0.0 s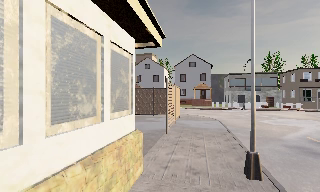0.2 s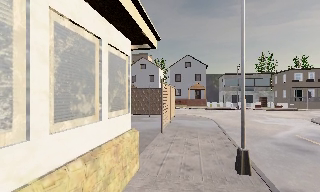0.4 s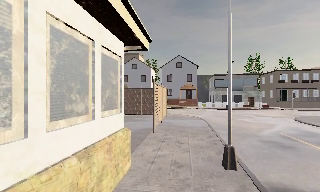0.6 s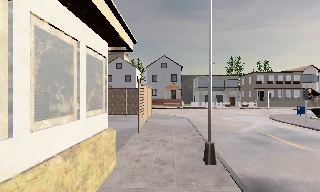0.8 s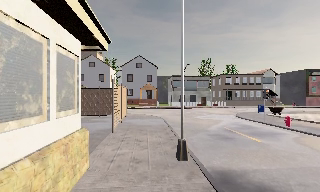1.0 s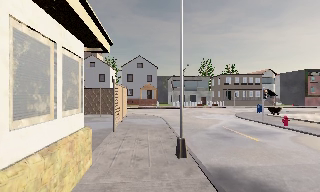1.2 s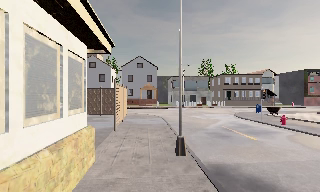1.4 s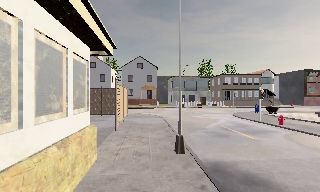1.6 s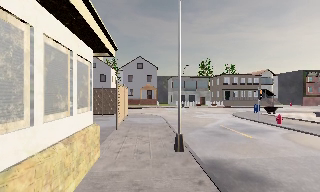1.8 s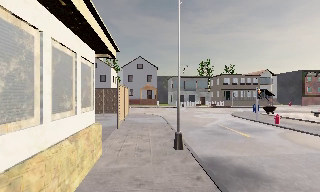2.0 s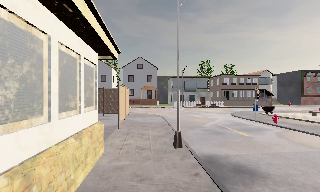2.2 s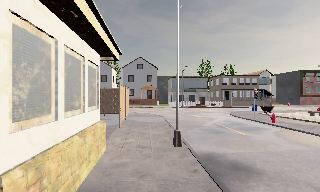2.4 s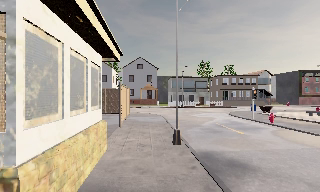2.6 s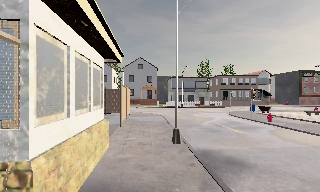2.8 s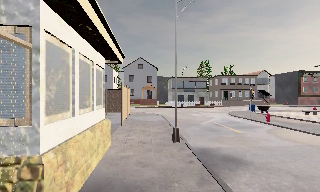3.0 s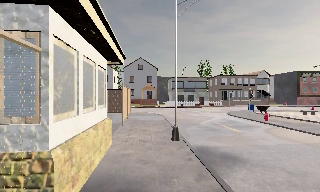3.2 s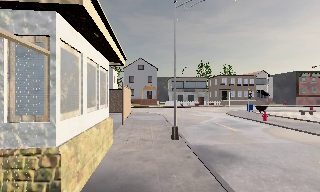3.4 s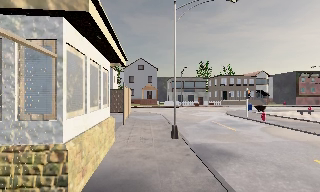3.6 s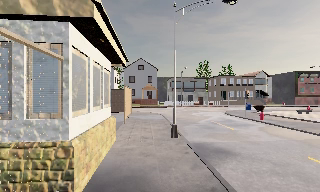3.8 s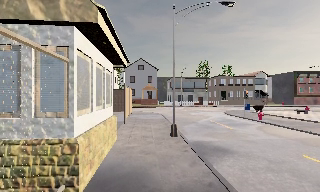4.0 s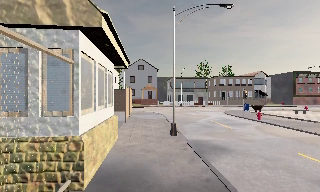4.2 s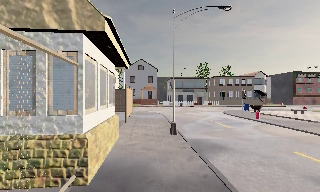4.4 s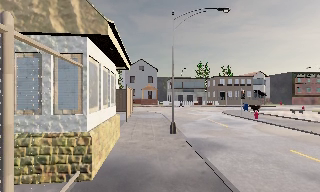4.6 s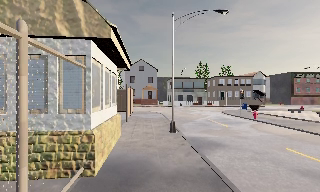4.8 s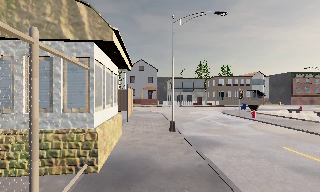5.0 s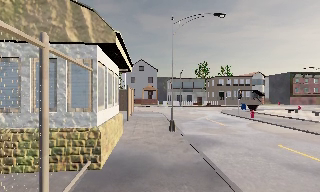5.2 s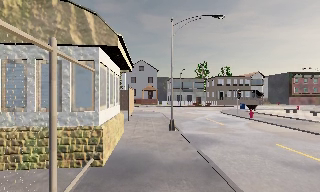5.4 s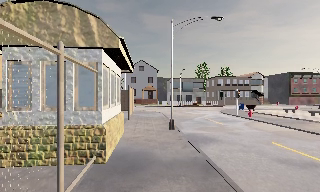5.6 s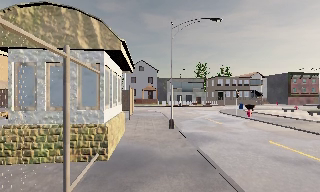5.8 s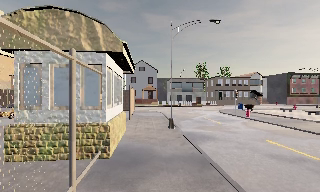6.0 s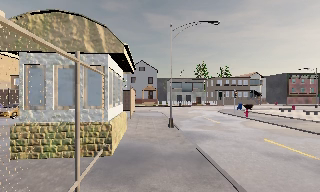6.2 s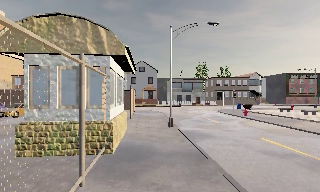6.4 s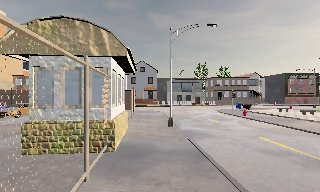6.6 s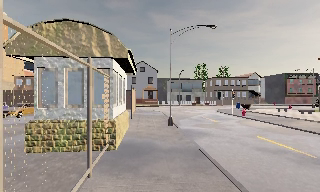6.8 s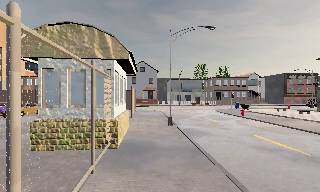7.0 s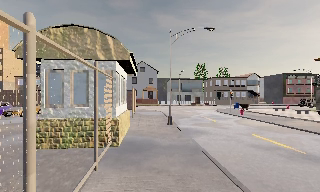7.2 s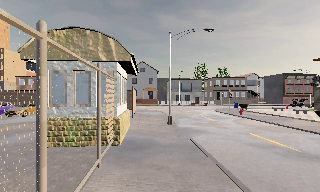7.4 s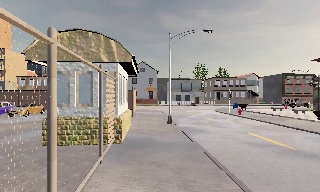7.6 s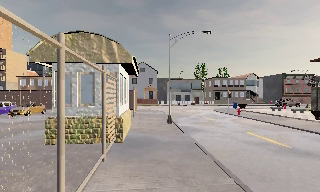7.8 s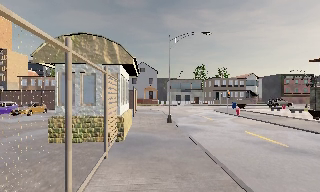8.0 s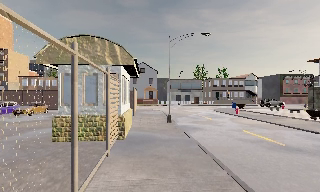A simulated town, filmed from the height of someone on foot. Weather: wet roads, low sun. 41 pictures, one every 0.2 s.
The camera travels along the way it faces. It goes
backward.
0.0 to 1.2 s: The camera swings to its right by about 20 degrees, and the scene slides to the left. It travels backward, about 1 m, so what stands in front gets smaller.
1.2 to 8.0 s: The camera travels backward, about 7 m, so what stands in front gets smaller.
The film runs backward here.
